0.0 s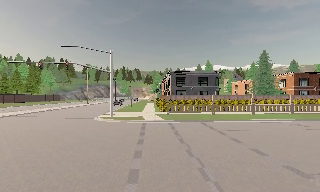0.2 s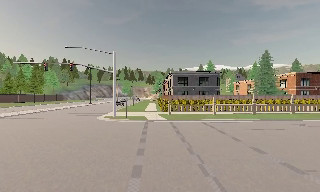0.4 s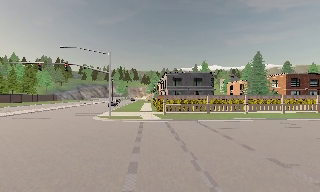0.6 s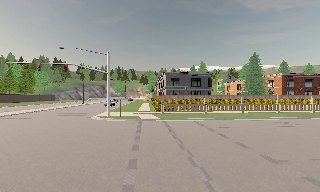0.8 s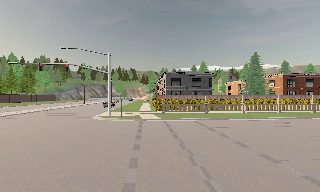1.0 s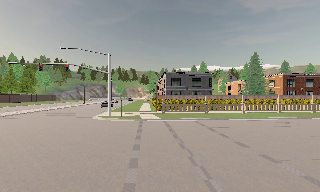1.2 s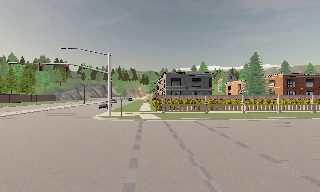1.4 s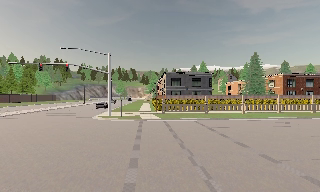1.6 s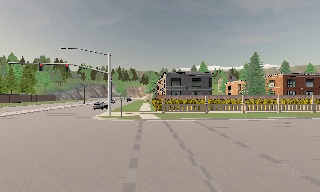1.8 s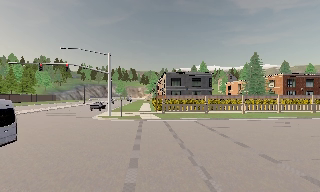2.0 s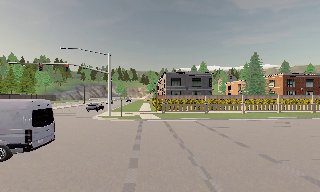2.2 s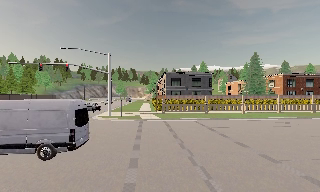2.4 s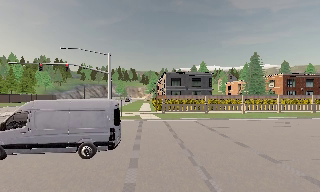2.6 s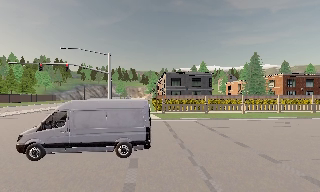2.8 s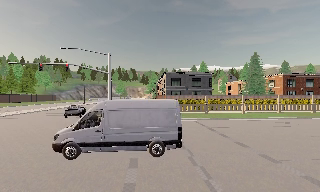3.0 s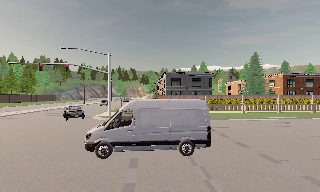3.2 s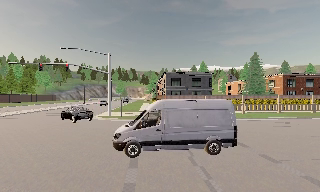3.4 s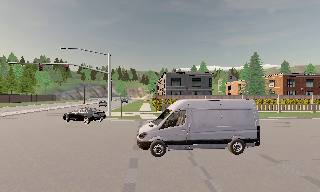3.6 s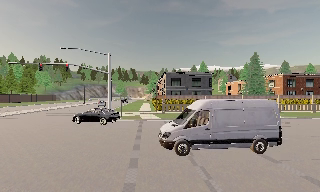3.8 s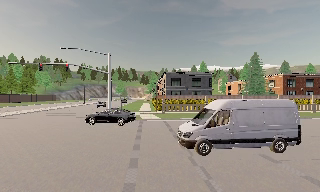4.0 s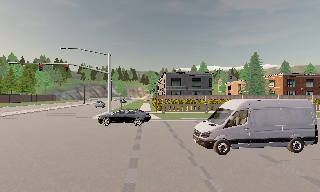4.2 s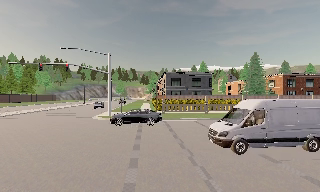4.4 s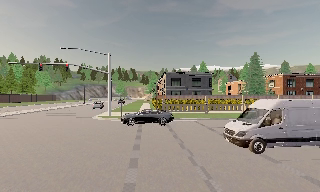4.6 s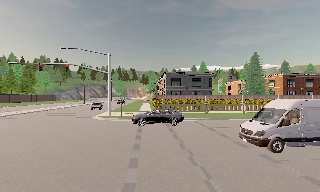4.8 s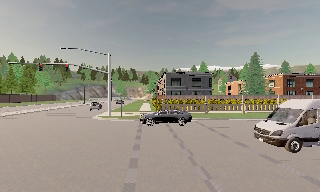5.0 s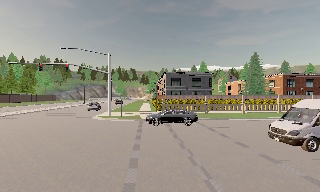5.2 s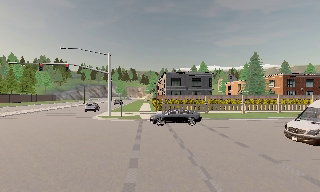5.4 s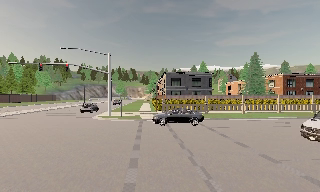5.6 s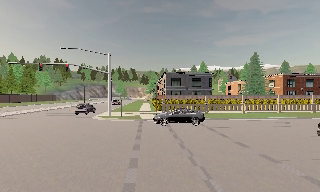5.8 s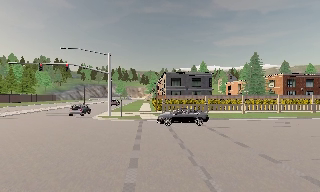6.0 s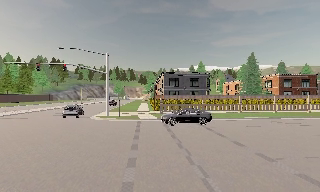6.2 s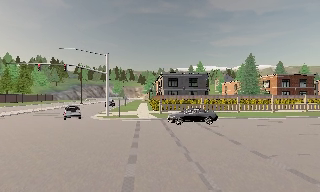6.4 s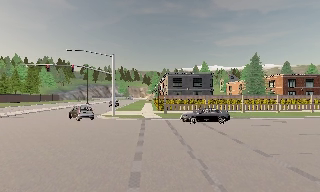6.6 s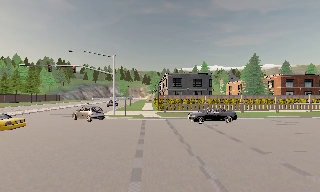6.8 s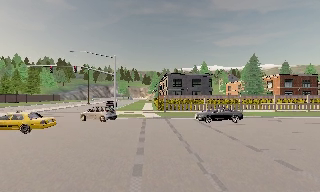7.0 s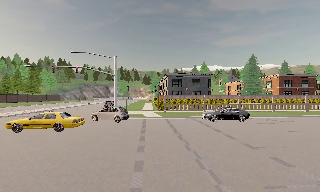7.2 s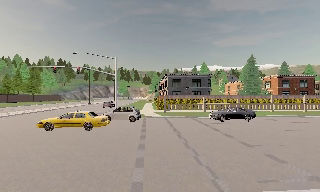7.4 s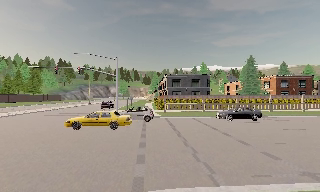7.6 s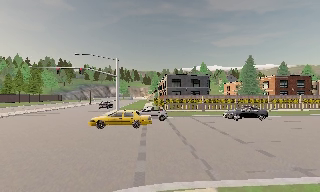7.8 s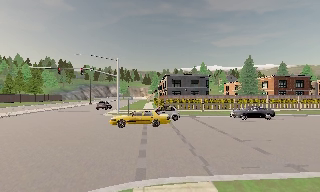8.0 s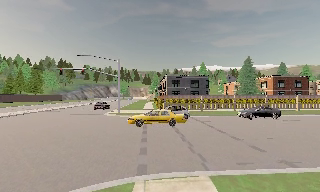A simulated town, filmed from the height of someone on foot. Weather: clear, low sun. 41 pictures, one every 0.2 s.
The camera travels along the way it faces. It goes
backward.
0.0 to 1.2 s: The camera travels backward, about 1 m, so what stands in front gets smaller. It loses speed.
1.2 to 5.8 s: The camera keeps its place and its aim.
5.8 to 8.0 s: The camera travels backward, about 3.5 m, so what stands in front gets smaller.
The film runs backward here.
